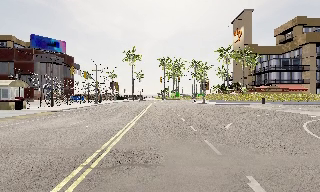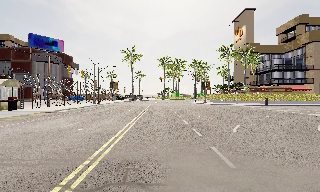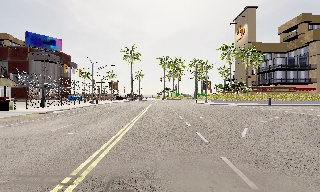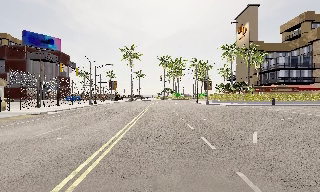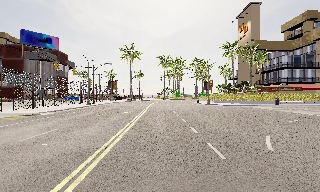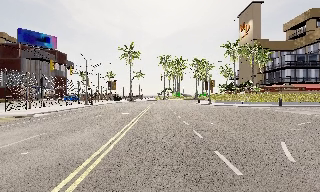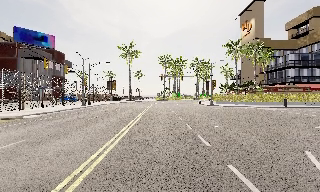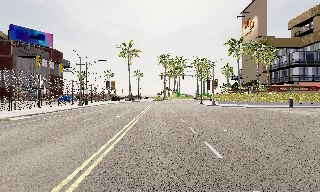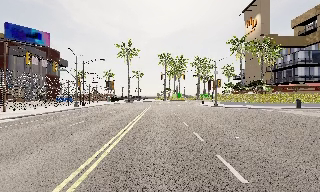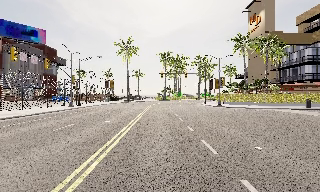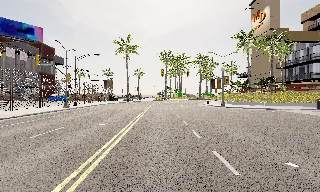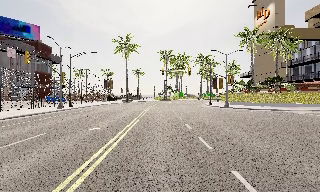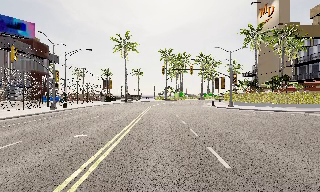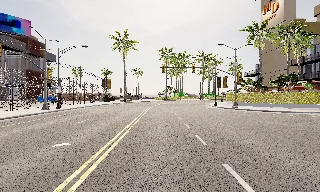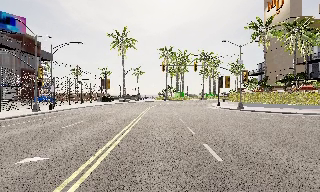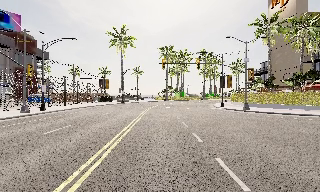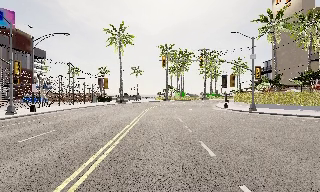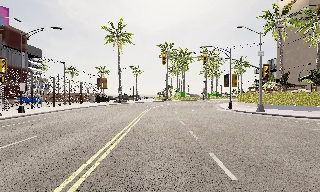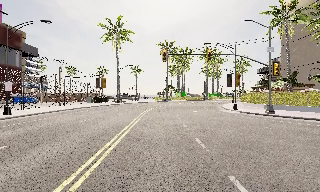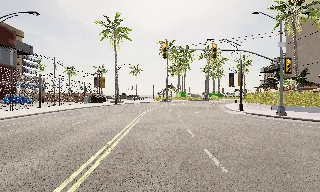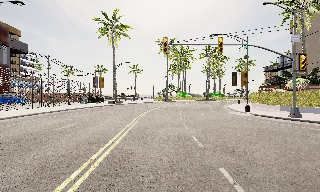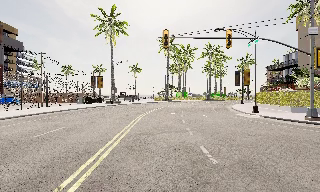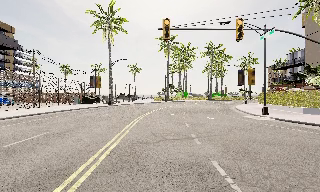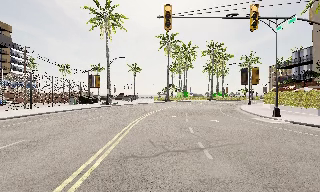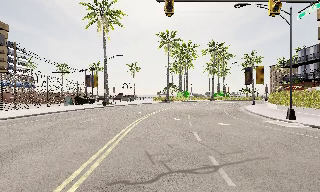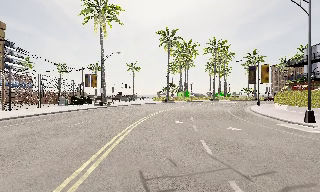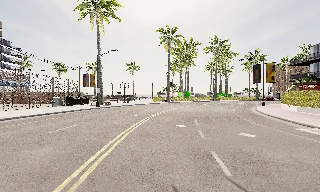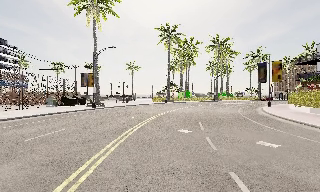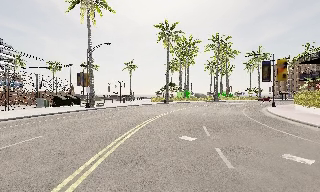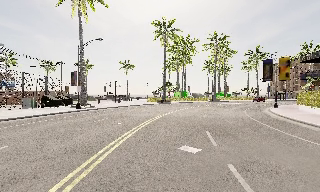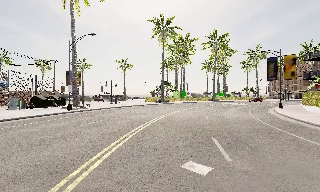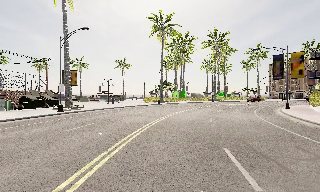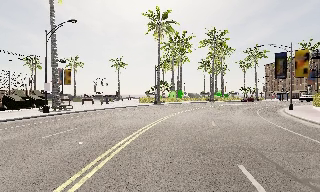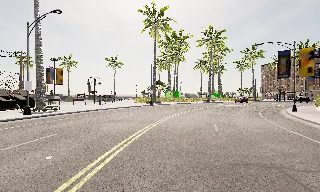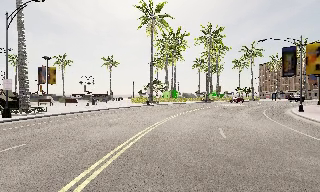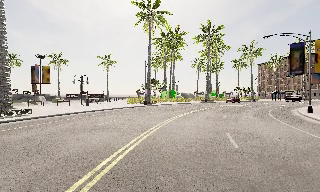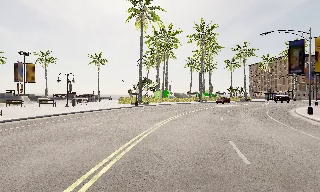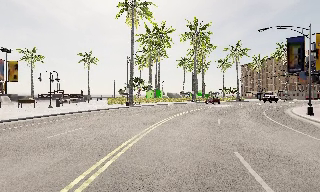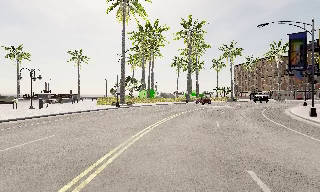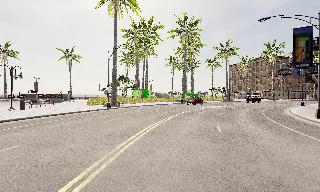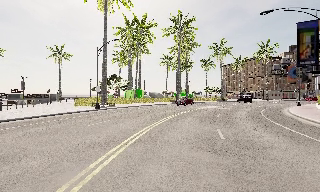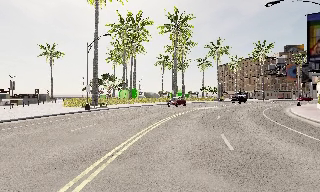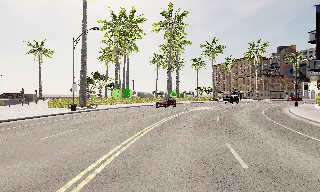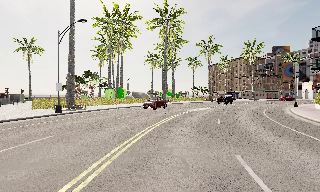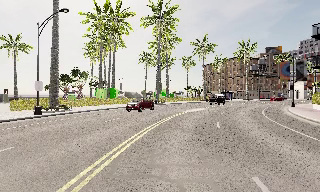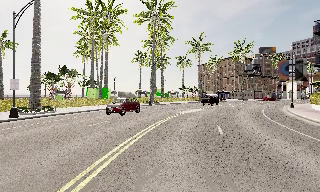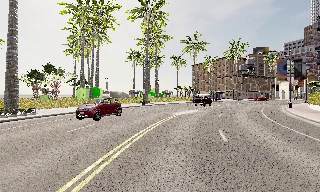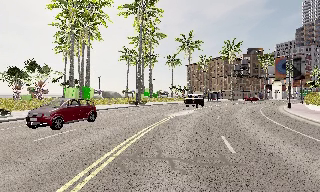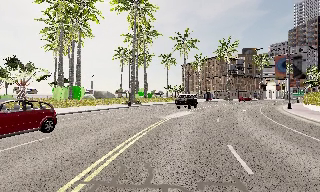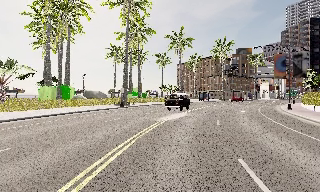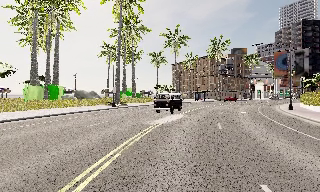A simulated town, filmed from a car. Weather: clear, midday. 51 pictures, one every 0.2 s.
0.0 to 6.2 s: The camera travels forward, about 40 m, so what stands in front looms larger.
6.2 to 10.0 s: The camera pans to its right, which is clockwise from overhead, by about 35 degrees. It travels forward, about 25 m.
The film runs forward here.
